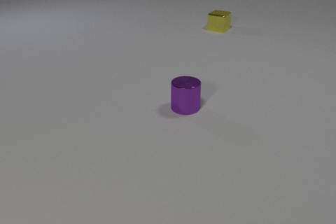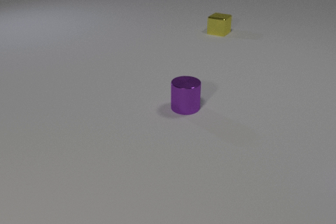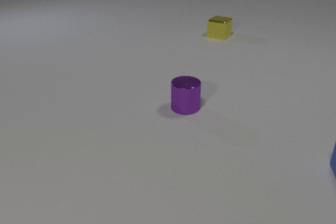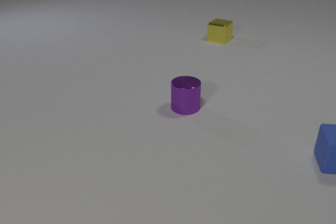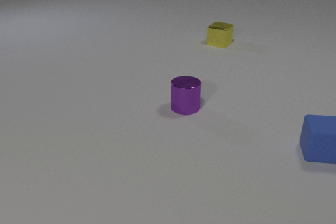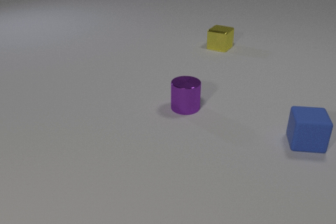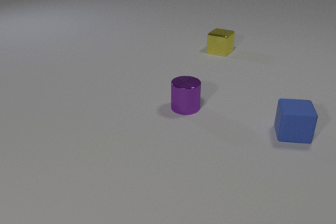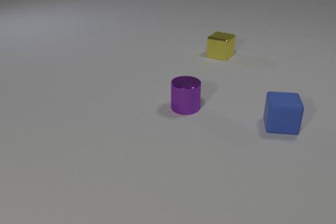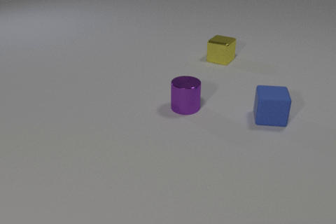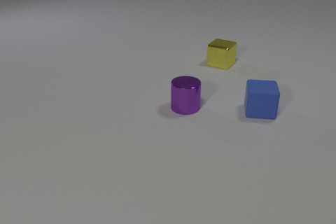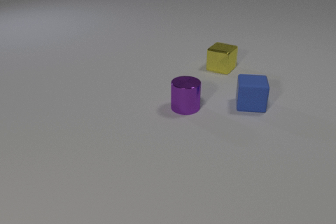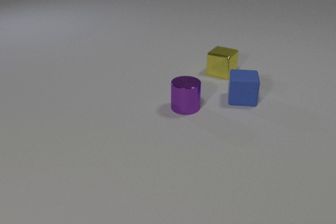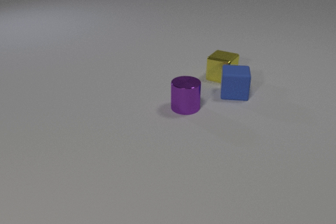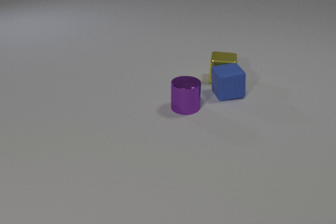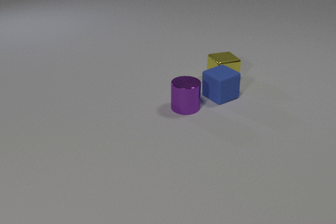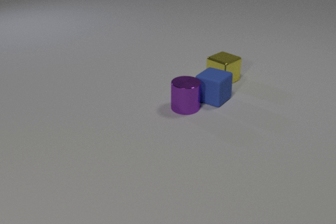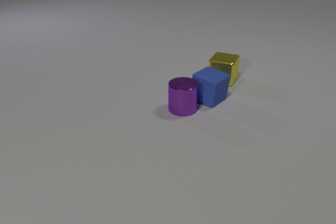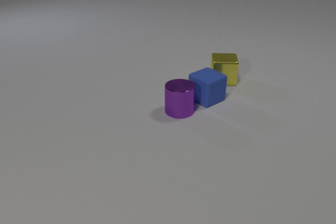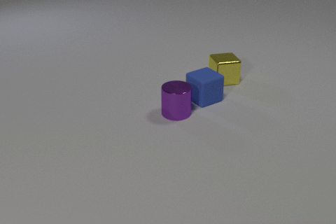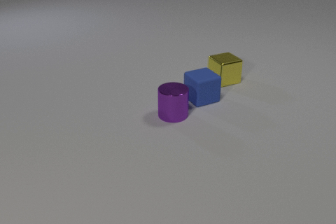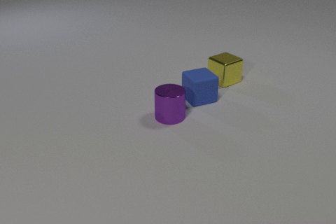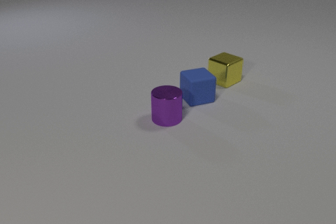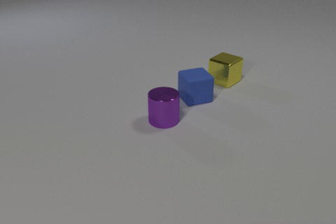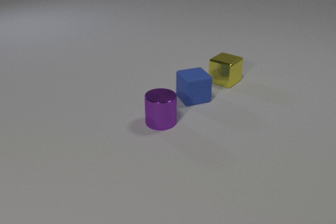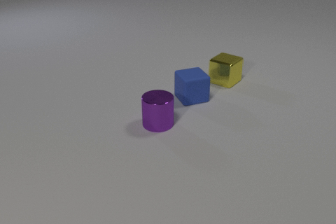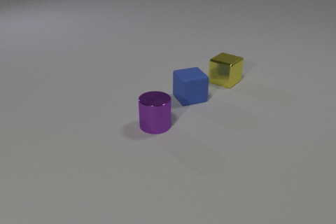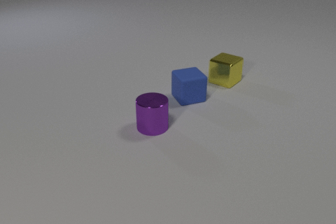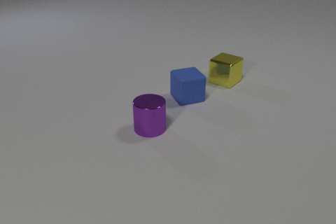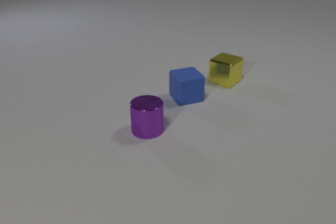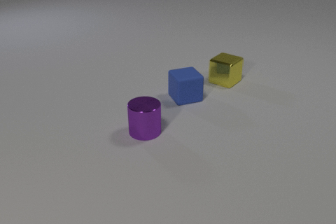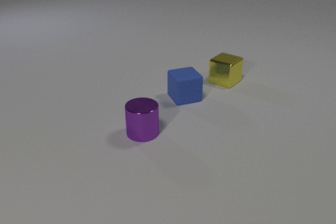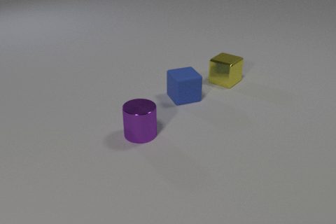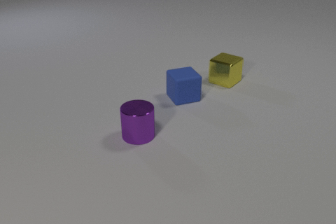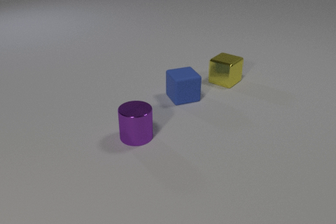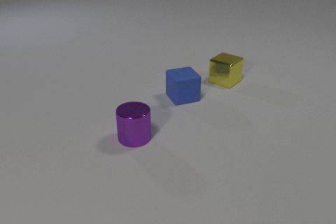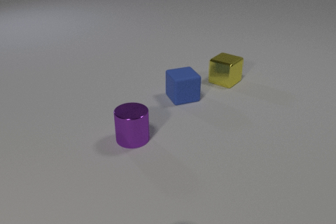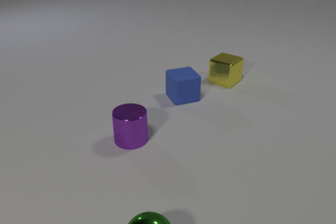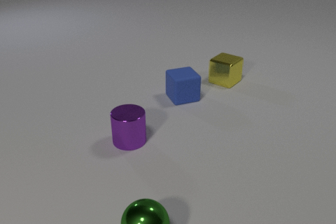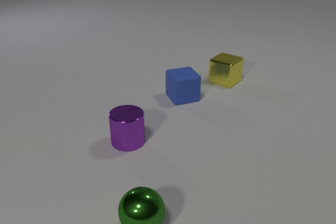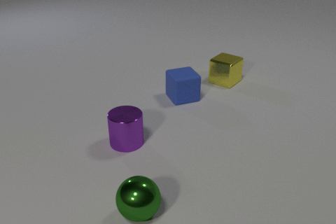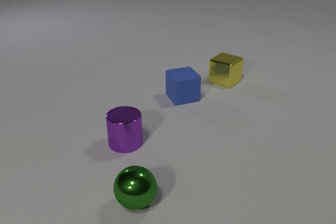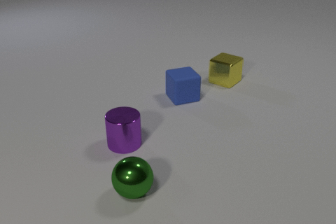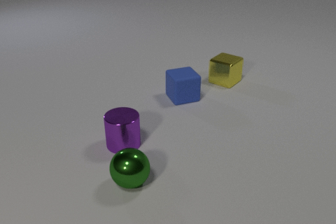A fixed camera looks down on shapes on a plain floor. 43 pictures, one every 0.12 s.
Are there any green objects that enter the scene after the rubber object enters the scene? yes.
Are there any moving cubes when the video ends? no.
How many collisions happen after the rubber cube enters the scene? 2.
0.00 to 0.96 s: The yellow metal cube slides toward the camera. The blue rubber cube comes in at the right edge, slides to the left and away from the camera.
0.96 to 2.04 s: The yellow metal cube slides toward the camera, spins so that its near face slides to the right, counterclockwise seen from above. The blue rubber cube slides to the left and away from the camera, spins counterclockwise seen from above by about 45 degrees, its near face sliding to the right. The purple metal cylinder slides toward the camera. The yellow metal cube and the blue rubber cube collide. The blue rubber cube and the purple metal cylinder collide.
2.04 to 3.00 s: The yellow metal cube spins so that its near face slides to the right, counterclockwise seen from above. The blue rubber cube slides to the left, spins clockwise seen from above by about 15 degrees, its near face sliding to the left. The purple metal cylinder slides toward the camera and to the left.
3.00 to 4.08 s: The blue rubber cube slides to the left. The purple metal cylinder slides toward the camera and to the left.
4.08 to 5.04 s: The purple metal cylinder slides to the left and toward the camera. The green metal sphere comes in at the bottom edge, rolls away from the camera.
